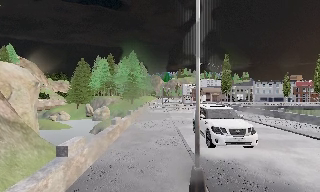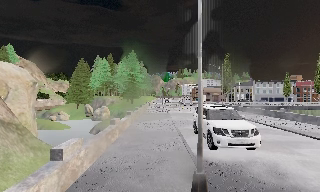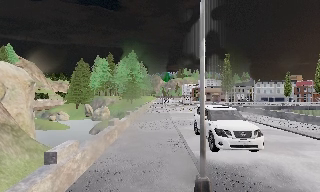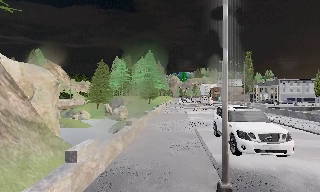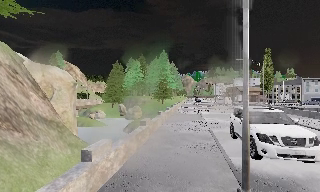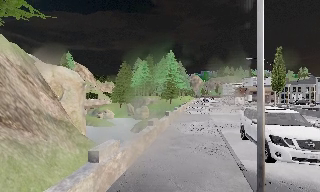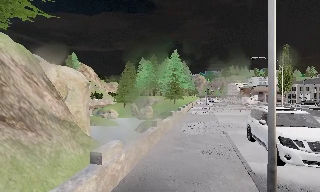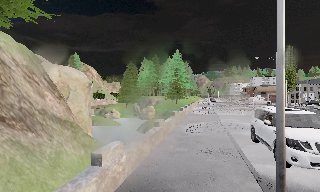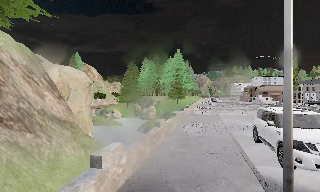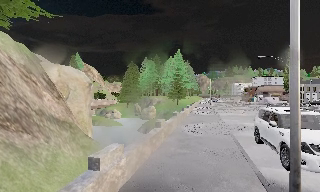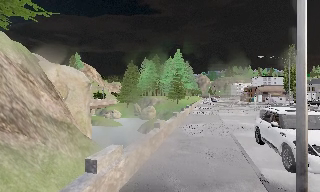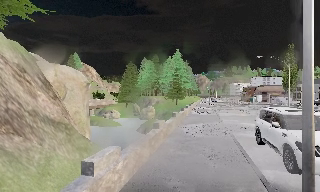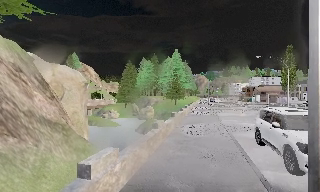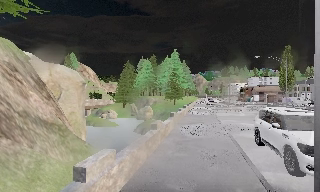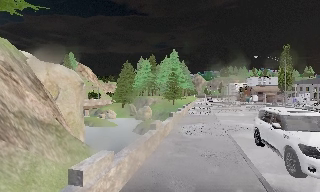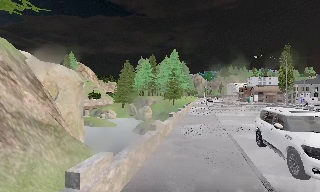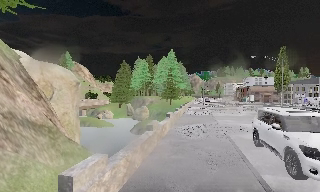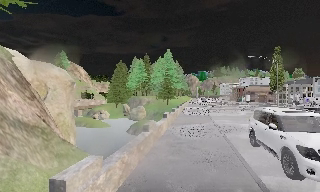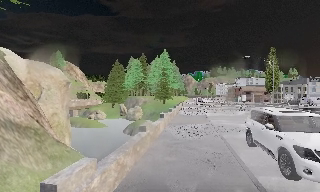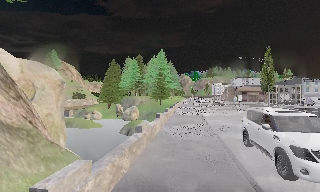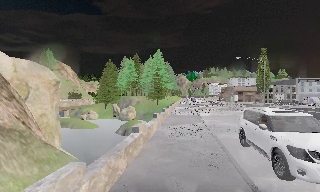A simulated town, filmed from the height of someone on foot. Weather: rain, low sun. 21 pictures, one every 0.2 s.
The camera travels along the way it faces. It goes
forward.
0.0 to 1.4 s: The camera pans to its left, which is counterclockwise from overhead, by about 15 degrees. It travels forward, about 1 m, so what stands in front looms larger.
1.4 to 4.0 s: The camera travels forward, about 1.5 m, so what stands in front looms larger.
The film runs forward here.
